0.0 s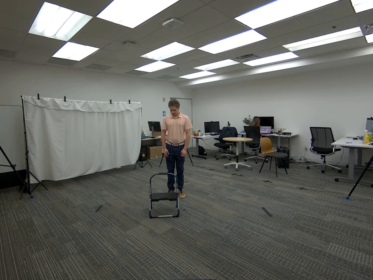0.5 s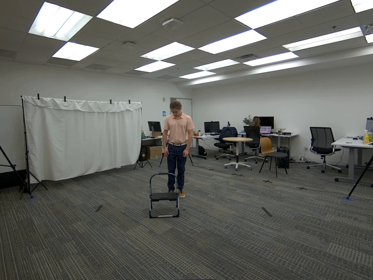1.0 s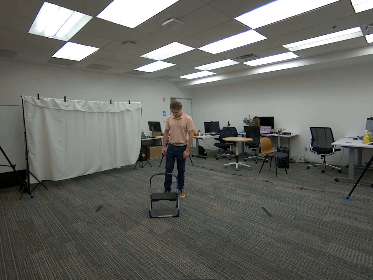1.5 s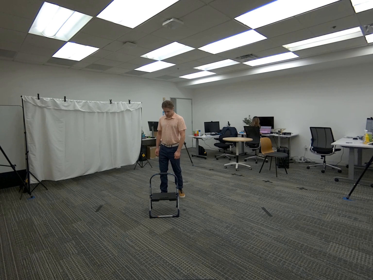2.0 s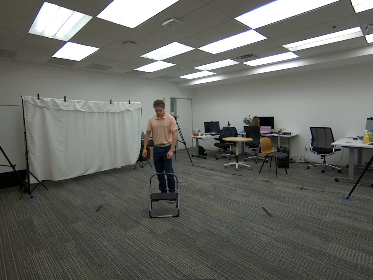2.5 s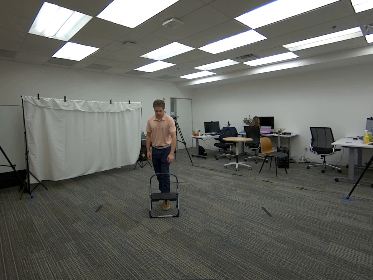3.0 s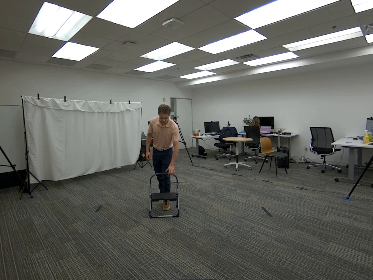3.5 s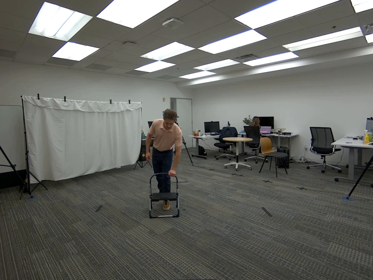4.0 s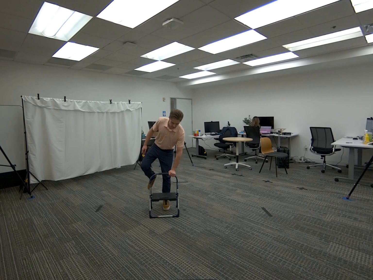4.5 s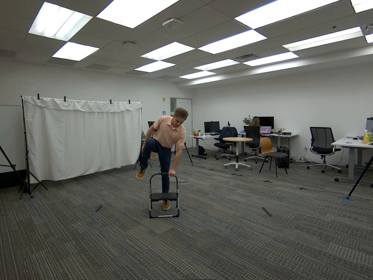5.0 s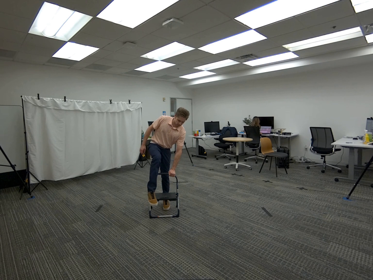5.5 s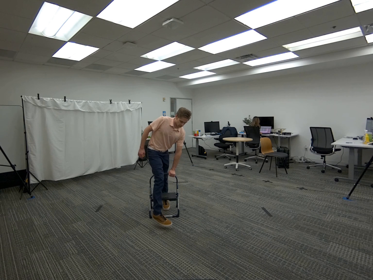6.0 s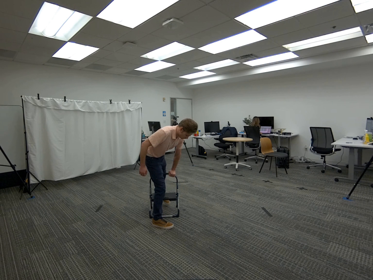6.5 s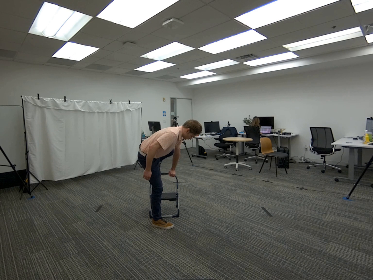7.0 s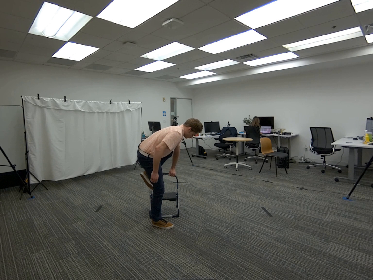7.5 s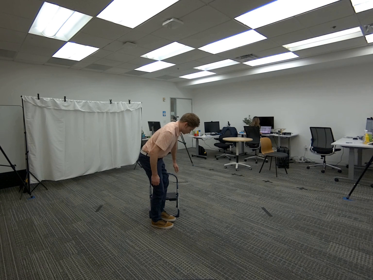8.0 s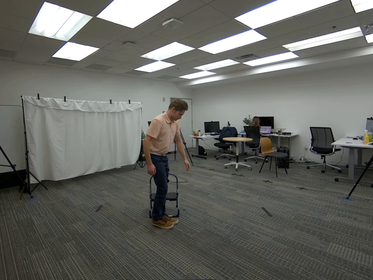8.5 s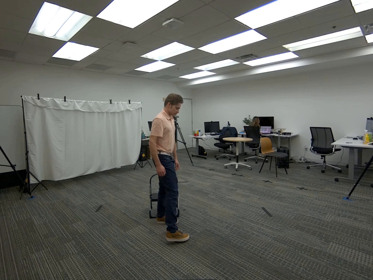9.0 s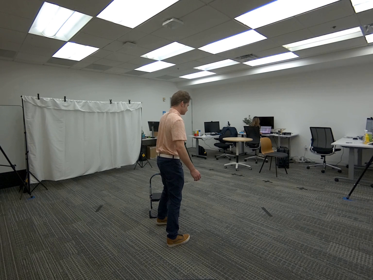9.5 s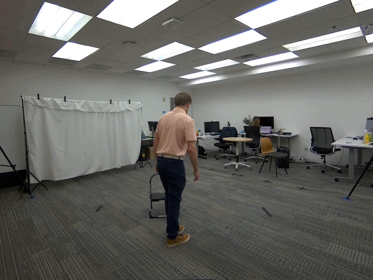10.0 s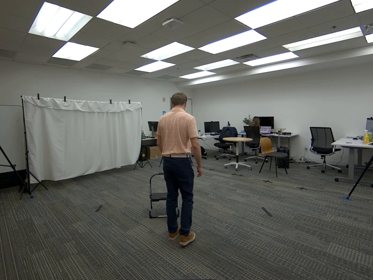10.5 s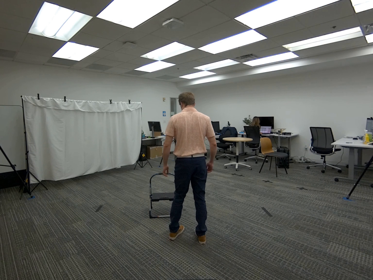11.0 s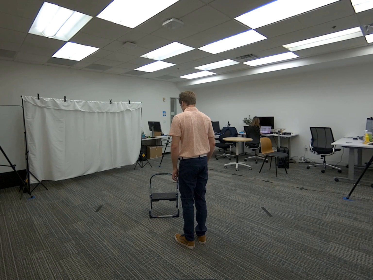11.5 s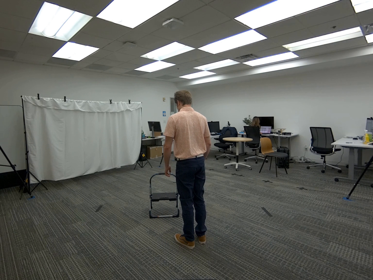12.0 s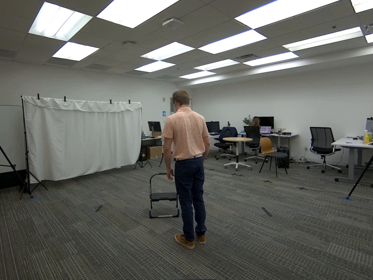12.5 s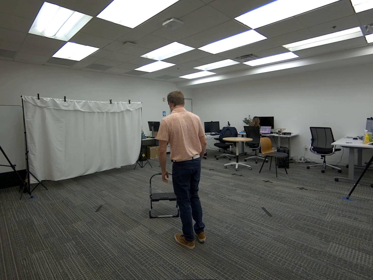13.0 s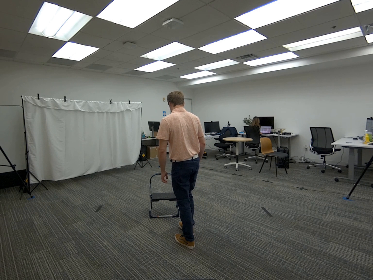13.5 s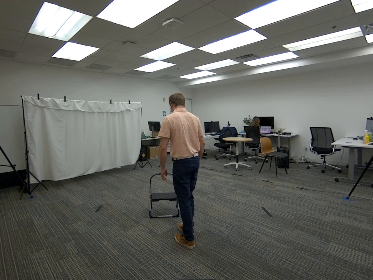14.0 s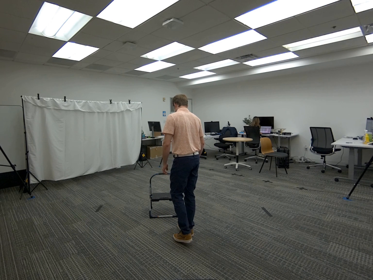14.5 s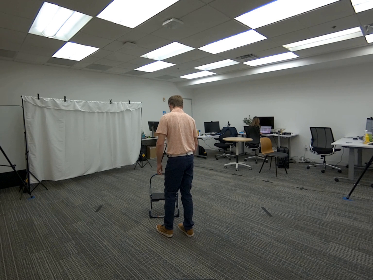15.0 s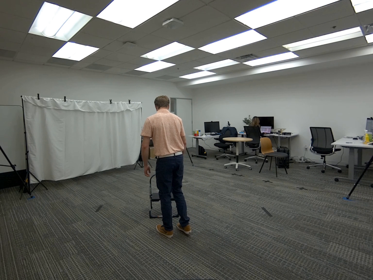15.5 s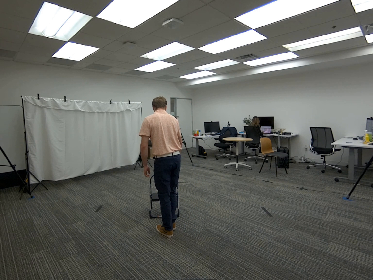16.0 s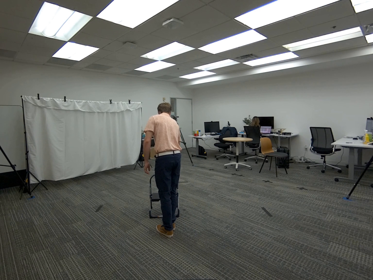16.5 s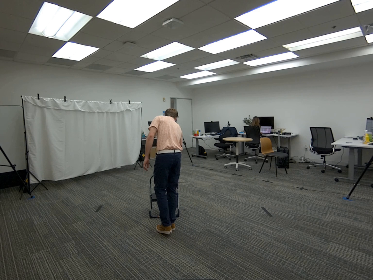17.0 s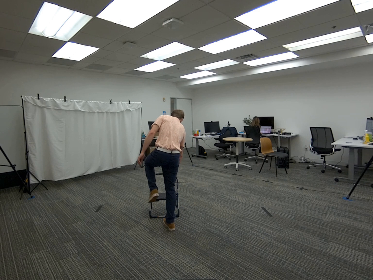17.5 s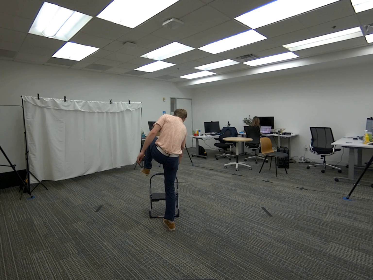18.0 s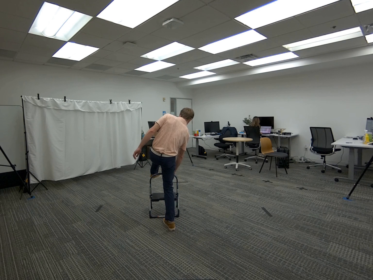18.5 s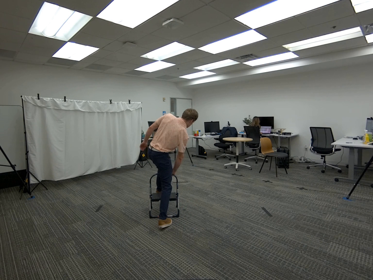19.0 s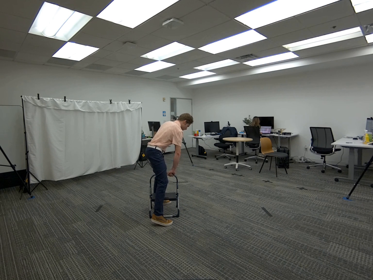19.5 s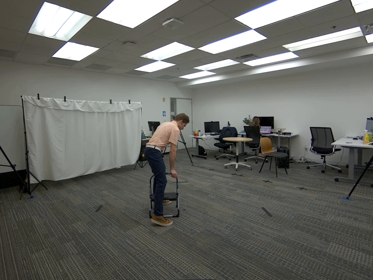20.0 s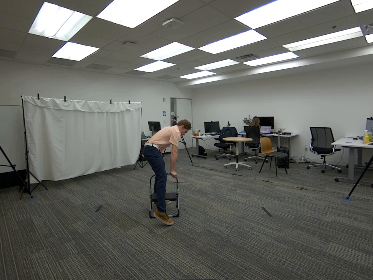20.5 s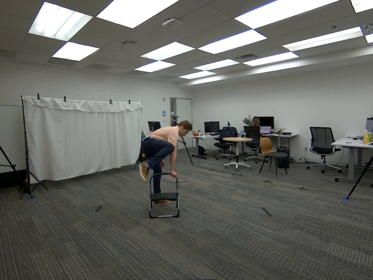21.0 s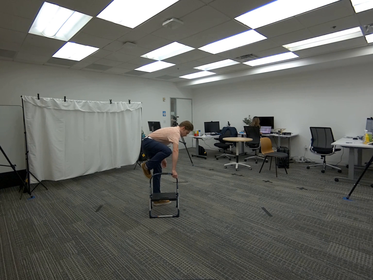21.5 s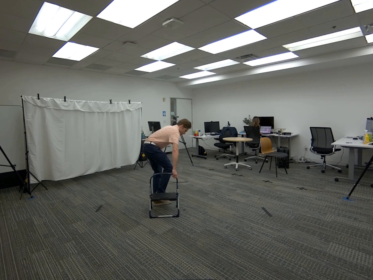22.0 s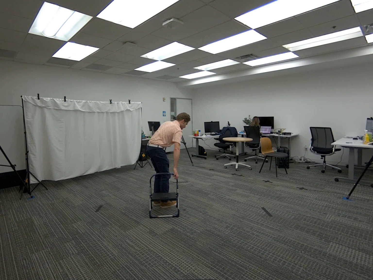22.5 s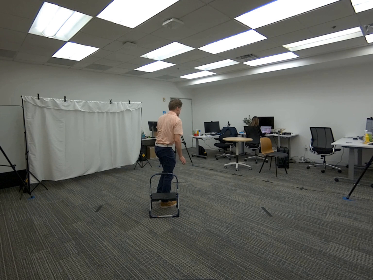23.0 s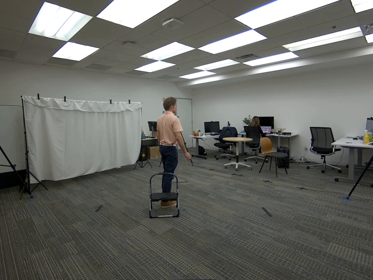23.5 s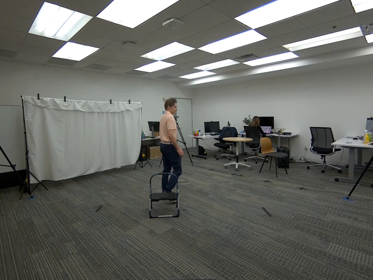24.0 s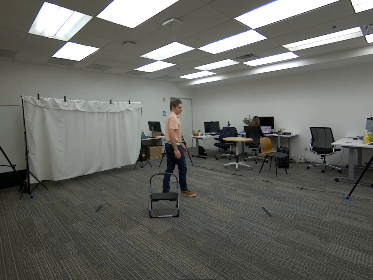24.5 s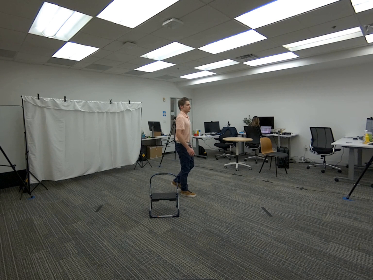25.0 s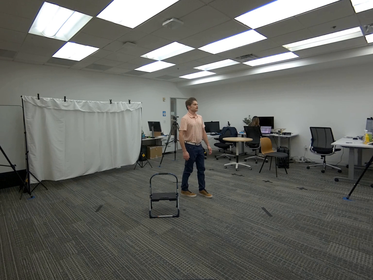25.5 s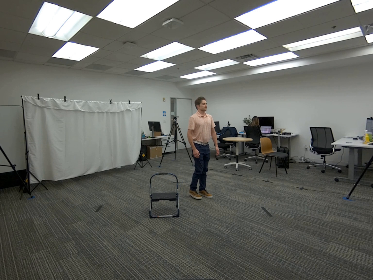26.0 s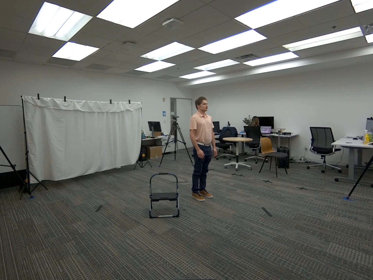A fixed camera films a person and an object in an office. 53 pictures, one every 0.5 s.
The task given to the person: Walk over to the step ladder and step over the step ladder using one hand to hold the handle of the ladder.
